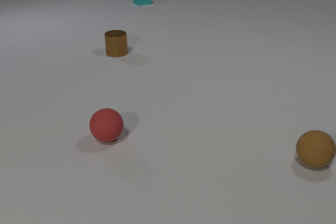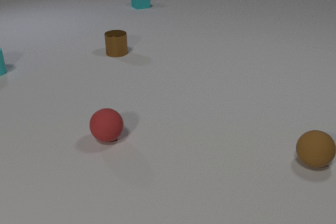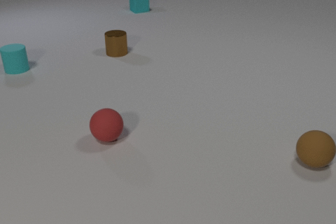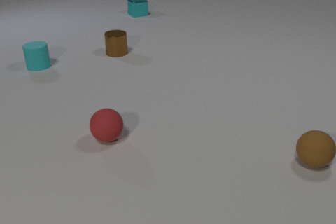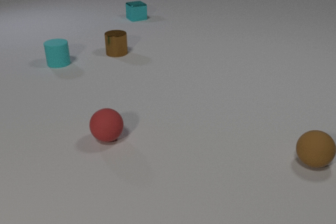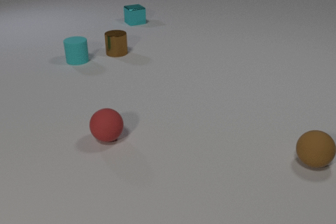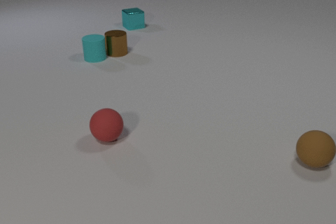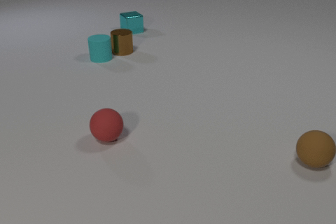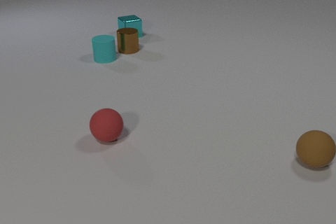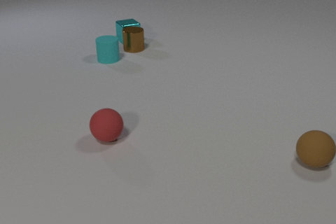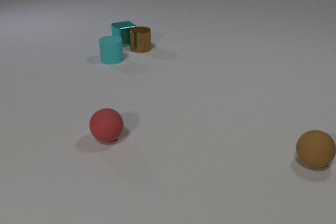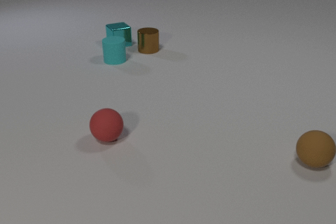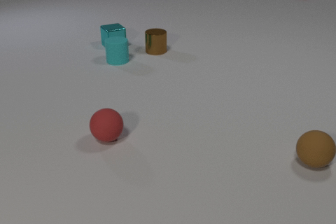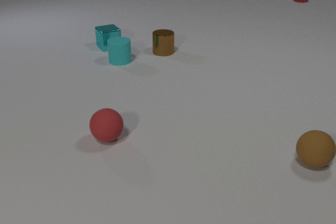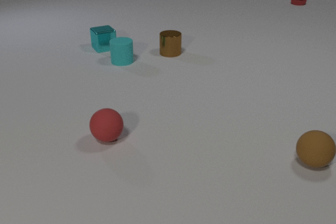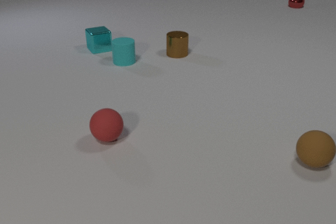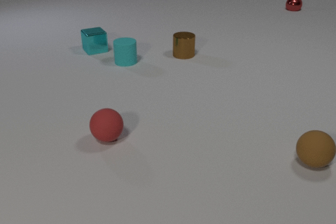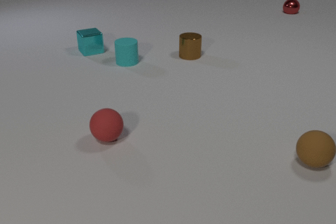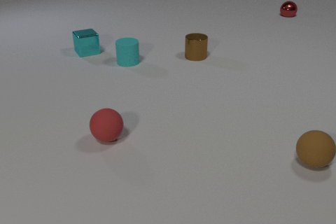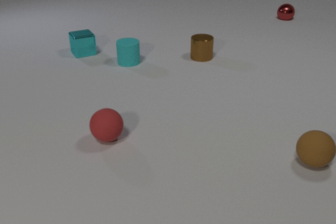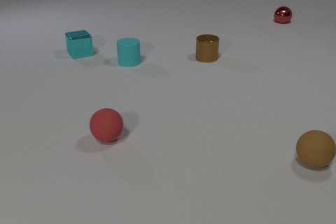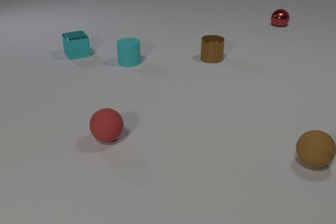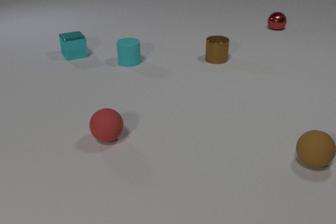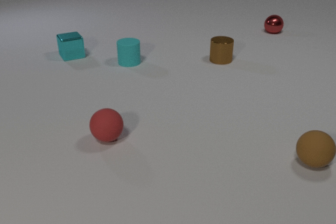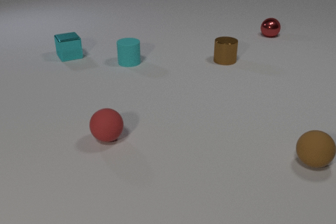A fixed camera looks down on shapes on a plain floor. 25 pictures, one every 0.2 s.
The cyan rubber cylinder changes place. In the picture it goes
to the right.
The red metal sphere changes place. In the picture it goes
toward the camera.
0.0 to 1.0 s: The cyan rubber cylinder comes in at the left edge, slides to the right. The cyan metal cube slides toward the camera.
1.0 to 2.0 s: The cyan rubber cylinder slides to the right. The brown metal cylinder slides to the right. The cyan metal cube slides toward the camera. The cyan rubber cylinder and the brown metal cylinder collide. The brown metal cylinder and the cyan metal cube collide.
2.0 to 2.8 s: The cyan rubber cylinder slides to the right and toward the camera. The brown metal cylinder slides to the right and toward the camera. The cyan metal cube slides to the left and toward the camera. The red metal sphere comes in at the top edge, rolls toward the camera.
2.8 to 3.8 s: The cyan rubber cylinder slides to the right. The brown metal cylinder slides to the right. The cyan metal cube slides to the left and toward the camera. The red metal sphere rolls toward the camera.
3.8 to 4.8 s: The brown metal cylinder slides to the right. The cyan metal cube slides to the left and toward the camera. The red metal sphere rolls toward the camera.
What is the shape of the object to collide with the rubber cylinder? cylinder.
What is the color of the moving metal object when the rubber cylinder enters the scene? cyan.
What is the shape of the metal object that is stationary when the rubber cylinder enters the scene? cylinder.
